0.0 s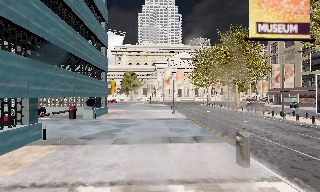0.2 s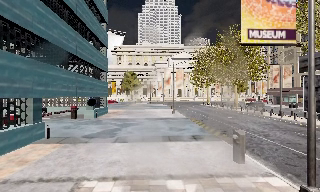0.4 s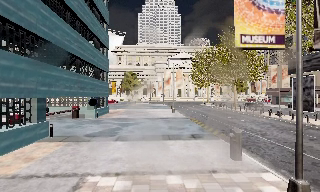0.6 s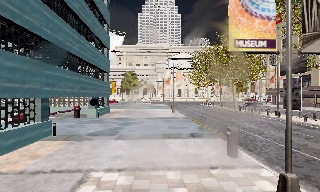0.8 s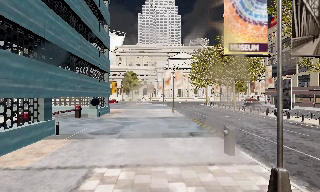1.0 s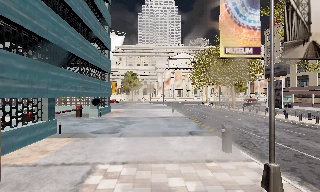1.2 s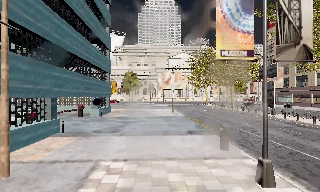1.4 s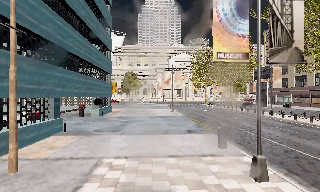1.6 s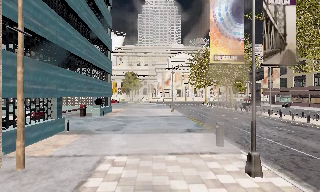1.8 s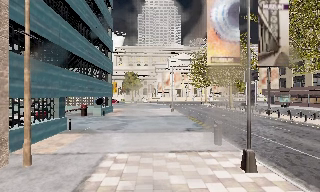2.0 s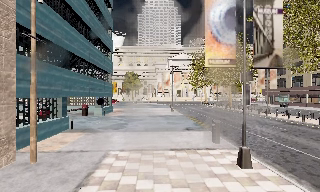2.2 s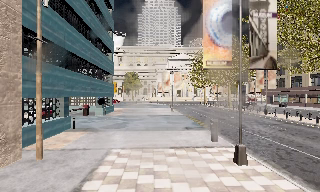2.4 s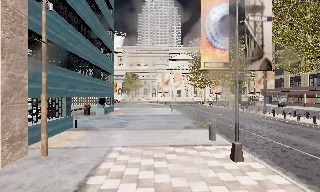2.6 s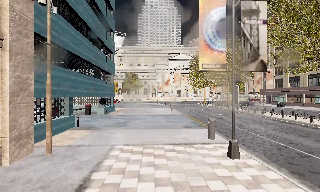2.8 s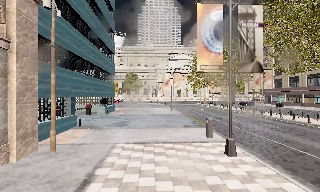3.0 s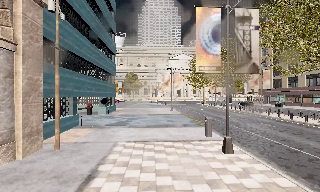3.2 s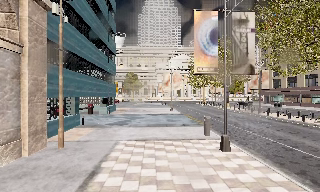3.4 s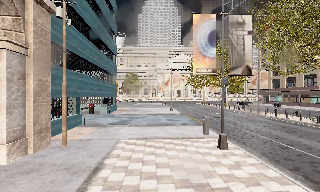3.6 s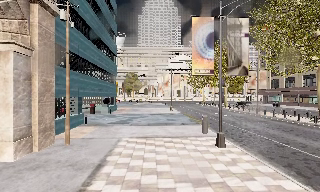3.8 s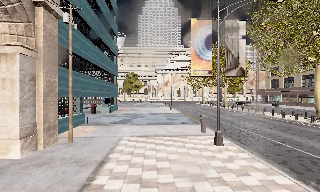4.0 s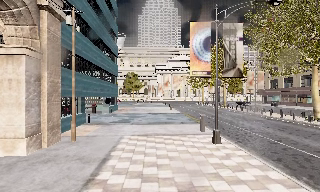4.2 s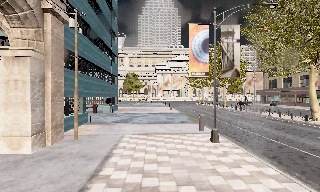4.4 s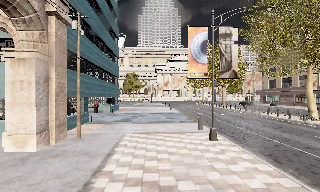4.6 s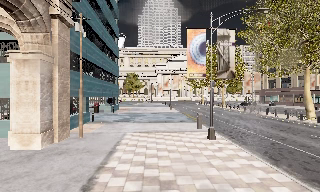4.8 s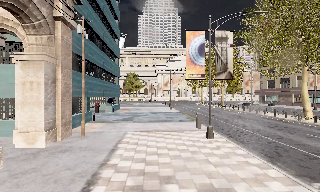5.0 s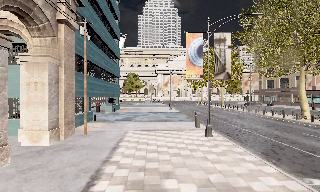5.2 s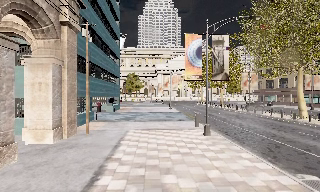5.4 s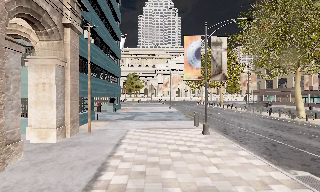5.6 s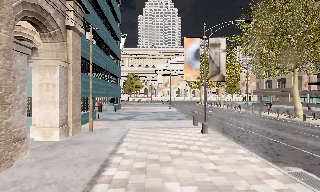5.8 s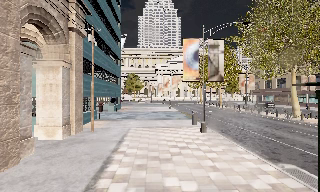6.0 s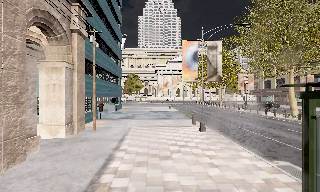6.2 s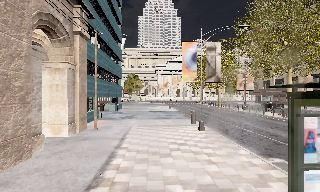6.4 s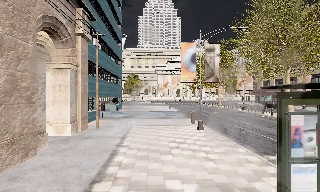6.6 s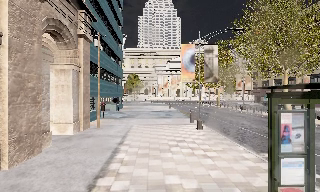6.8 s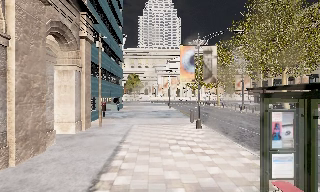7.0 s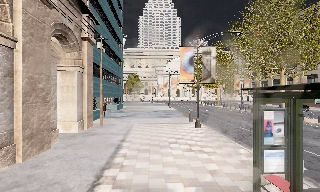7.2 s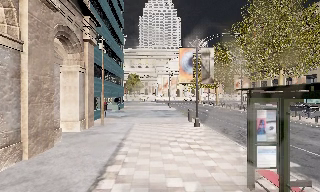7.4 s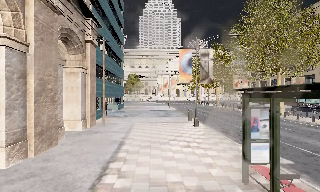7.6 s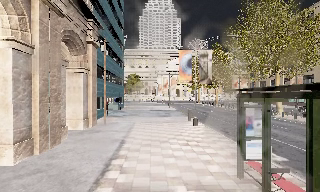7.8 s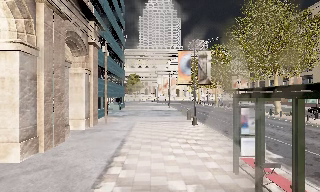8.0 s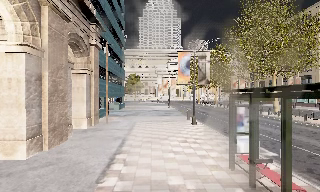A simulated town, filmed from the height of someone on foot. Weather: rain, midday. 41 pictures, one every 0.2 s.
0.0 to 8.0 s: The camera travels backward, about 11 m, so what stands in front gets smaller.
The film runs backward here.
